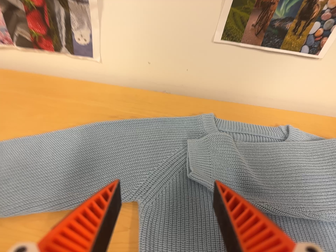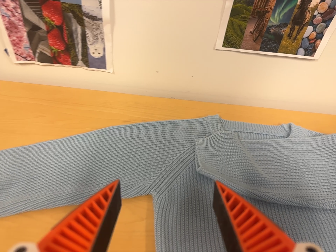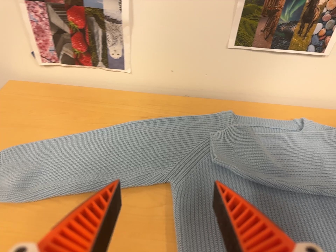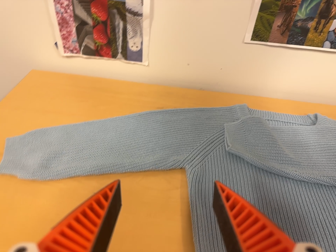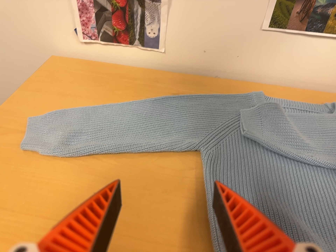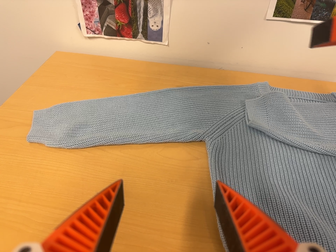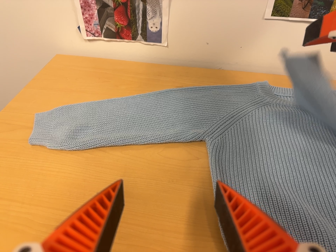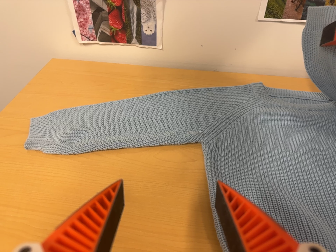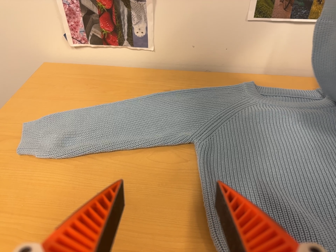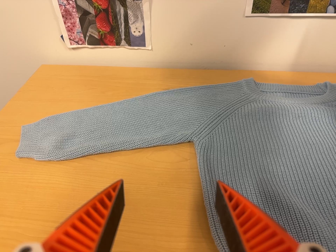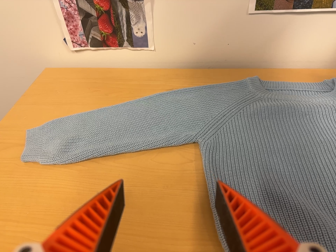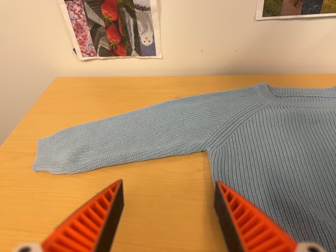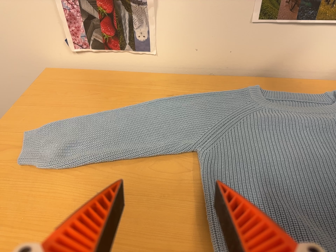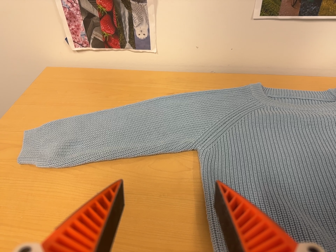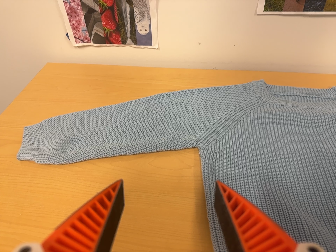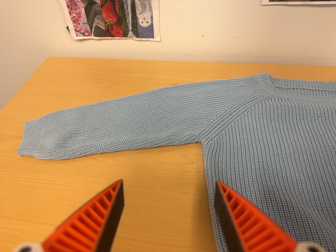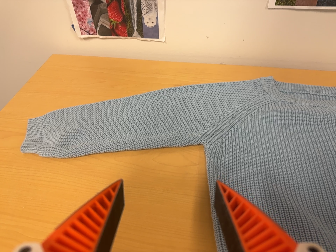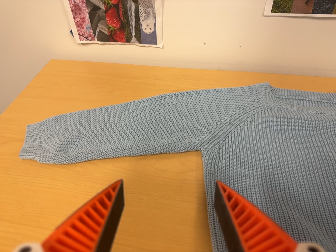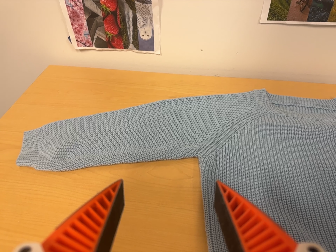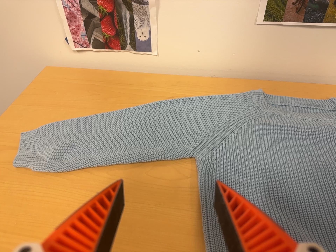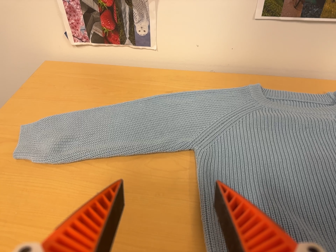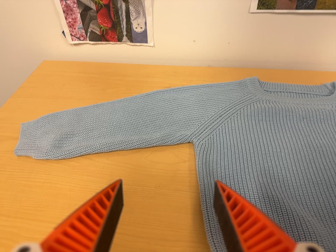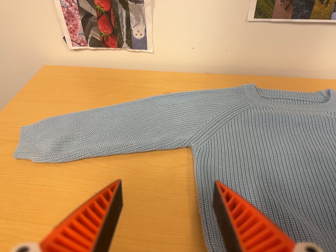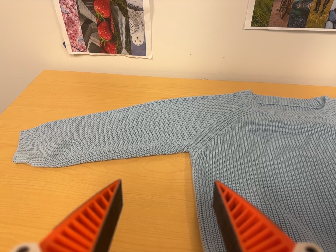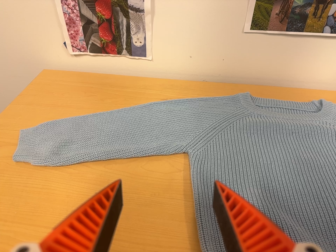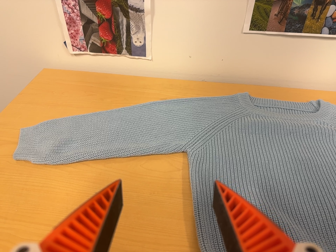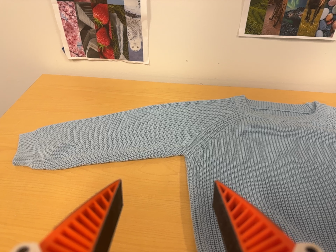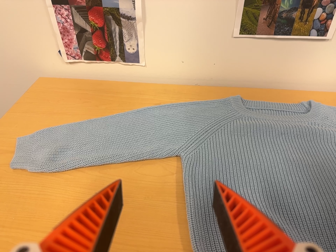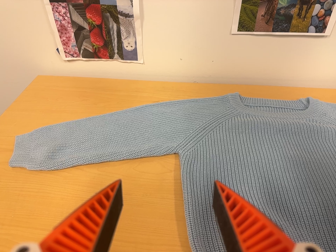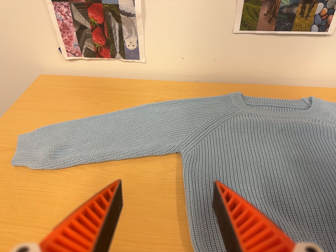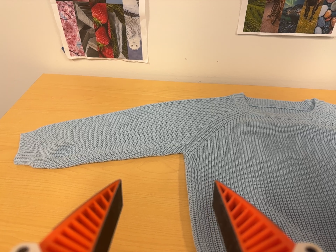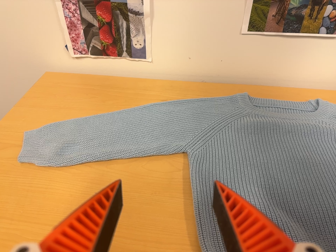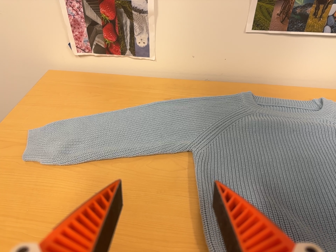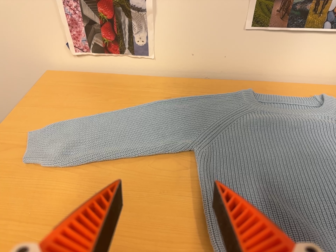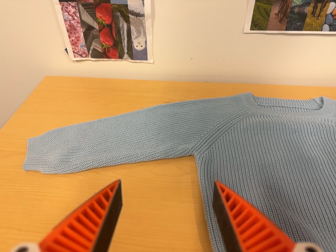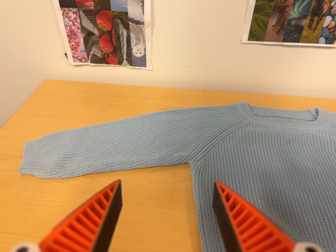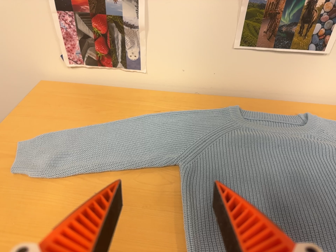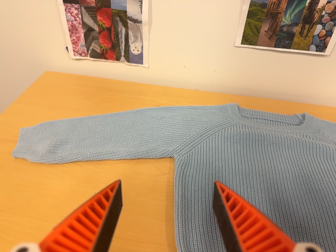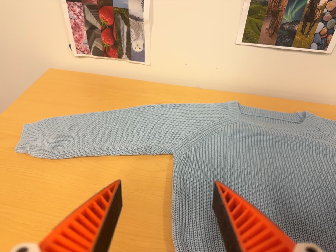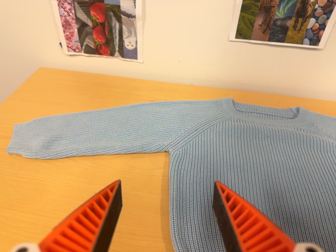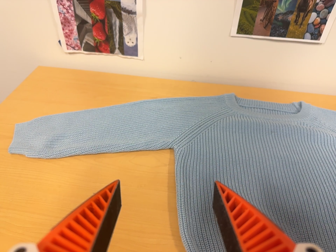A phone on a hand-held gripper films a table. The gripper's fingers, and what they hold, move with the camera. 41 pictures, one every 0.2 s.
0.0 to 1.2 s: The camera travels toward the bottom of its view and backward, about 14 cm, so close, fixed things drift upward.
1.2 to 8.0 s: The camera travels backward, about 5 cm, so what stands in front gets smaller.
The film runs backward here.
